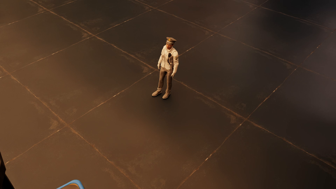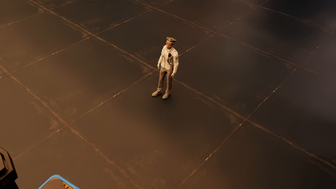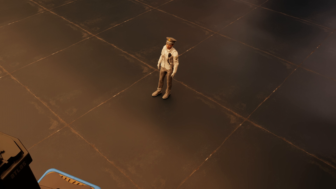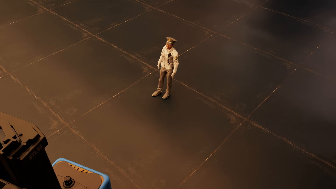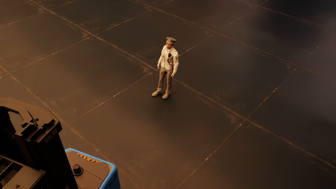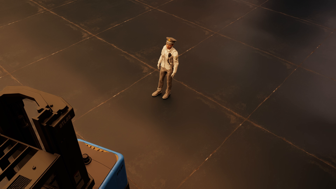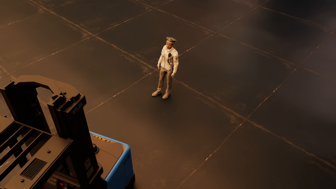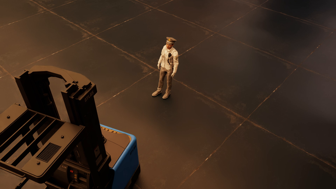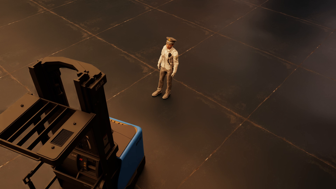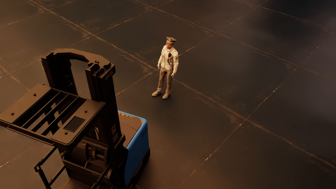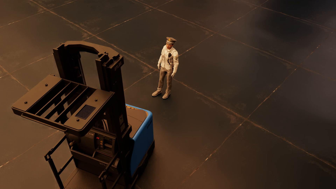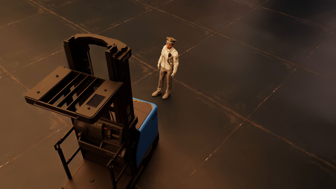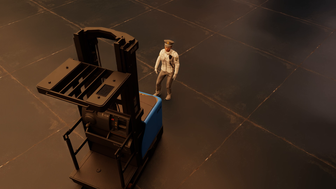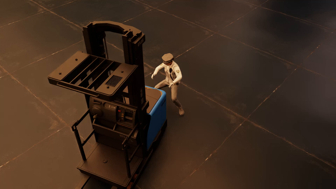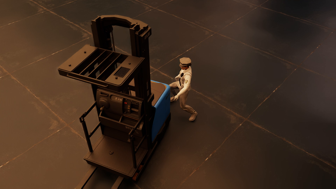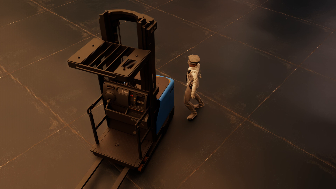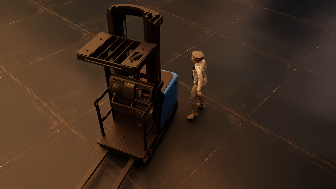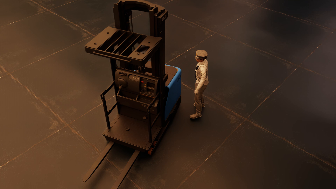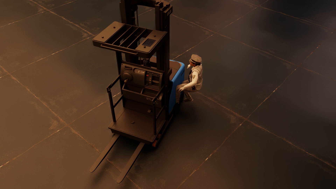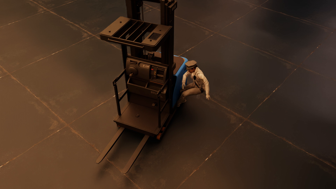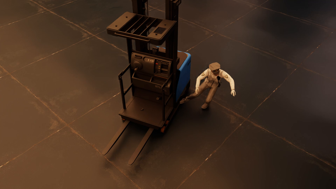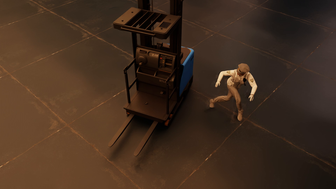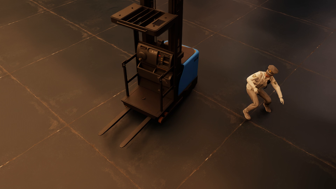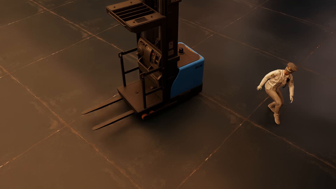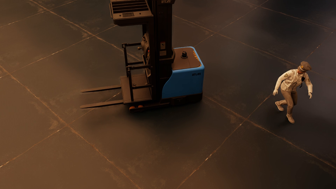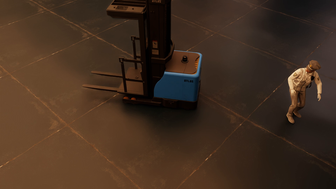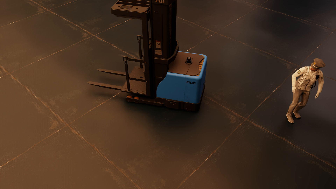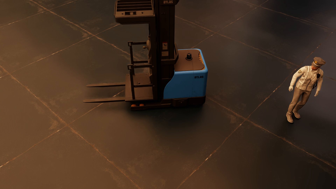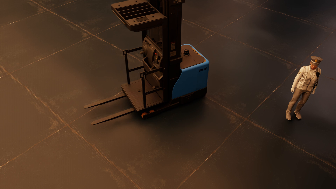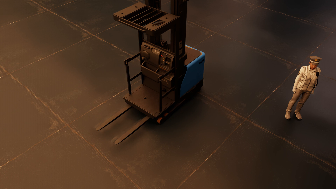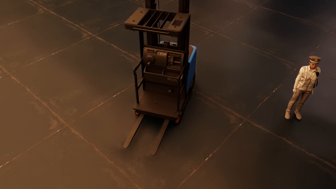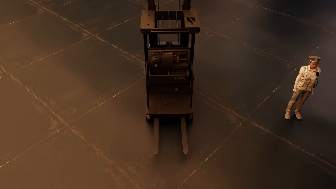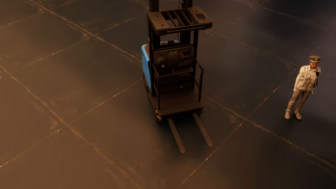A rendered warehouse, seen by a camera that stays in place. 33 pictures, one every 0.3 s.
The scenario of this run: Near miss between a forklift and a person.
